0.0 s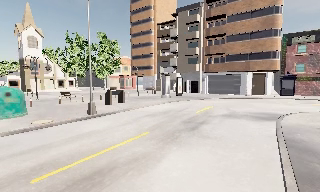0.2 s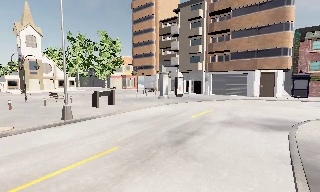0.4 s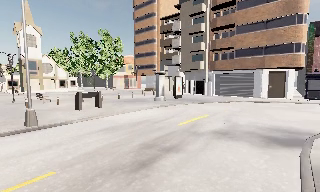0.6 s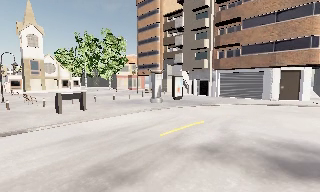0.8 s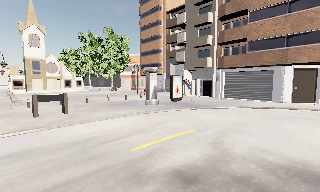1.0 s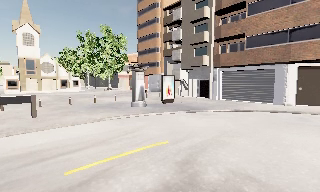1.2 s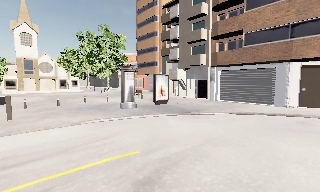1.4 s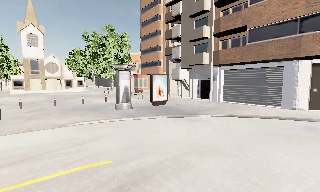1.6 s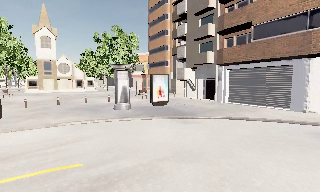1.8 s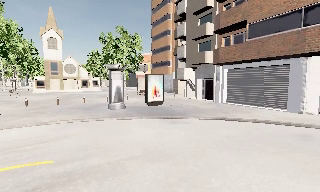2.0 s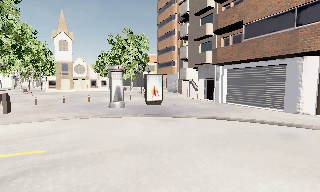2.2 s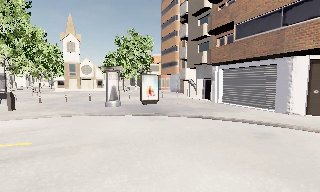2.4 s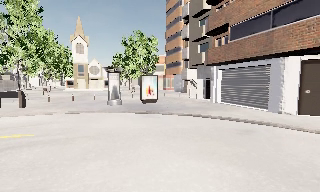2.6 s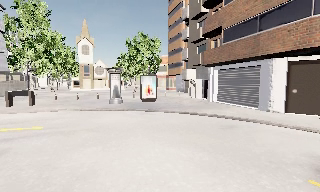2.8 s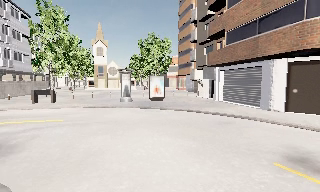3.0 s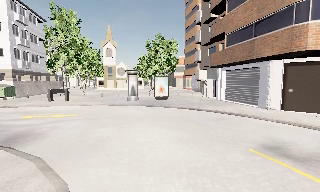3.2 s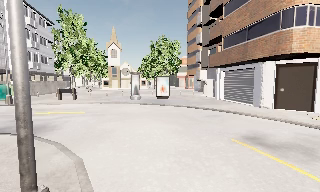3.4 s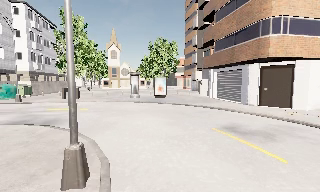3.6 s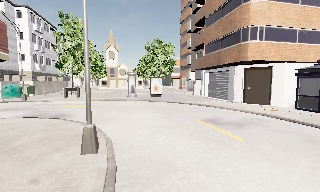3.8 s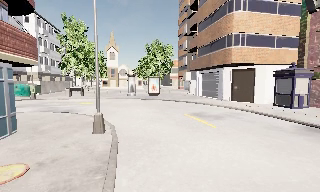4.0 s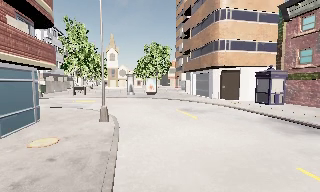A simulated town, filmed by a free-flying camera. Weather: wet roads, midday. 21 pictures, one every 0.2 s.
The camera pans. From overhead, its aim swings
counterclockwise.
0.0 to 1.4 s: The camera pans to its left, which is counterclockwise from overhead, by about 15 degrees. It travels forward and to its right, about 11 m, so what stands in front looms larger. It loses speed.
1.4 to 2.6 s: The camera pans to its left, which is counterclockwise from overhead, by about 20 degrees. It travels to its right, about 6 m.
2.6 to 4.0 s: The camera travels backward, about 9 m, so what stands in front gets smaller. It gains speed.
The film runs forward here.
